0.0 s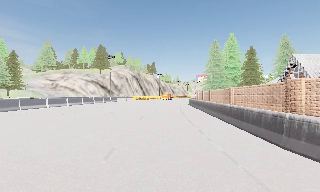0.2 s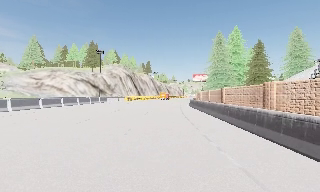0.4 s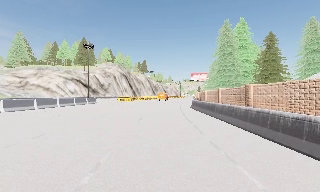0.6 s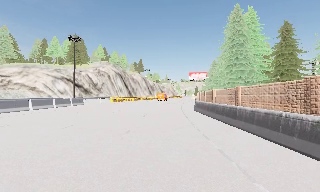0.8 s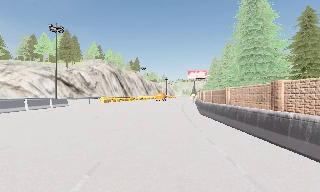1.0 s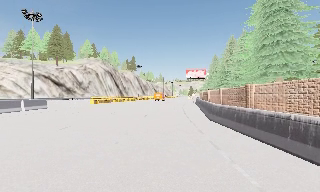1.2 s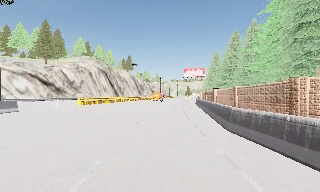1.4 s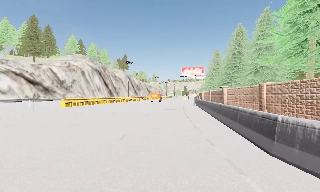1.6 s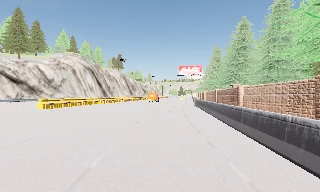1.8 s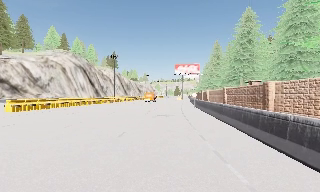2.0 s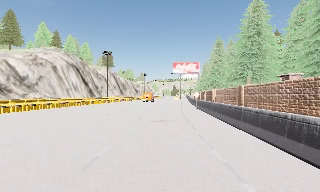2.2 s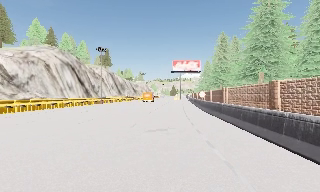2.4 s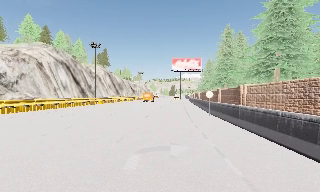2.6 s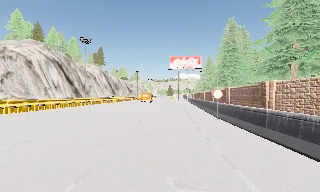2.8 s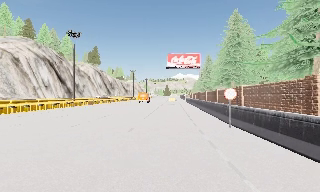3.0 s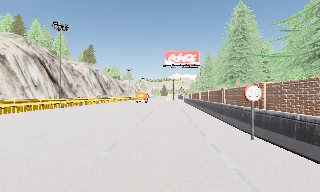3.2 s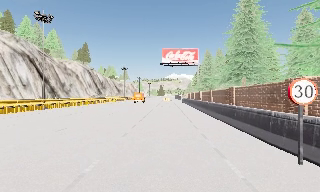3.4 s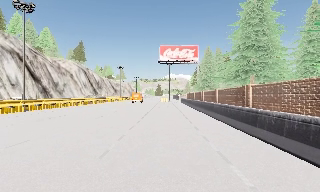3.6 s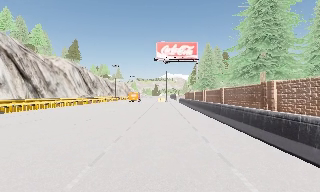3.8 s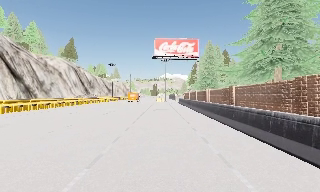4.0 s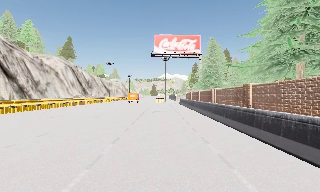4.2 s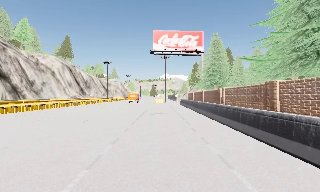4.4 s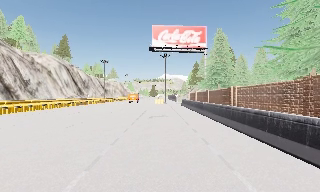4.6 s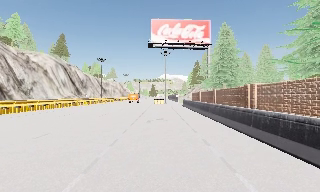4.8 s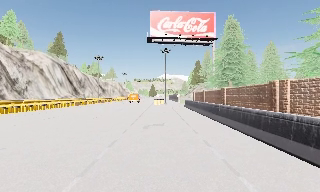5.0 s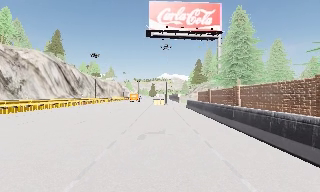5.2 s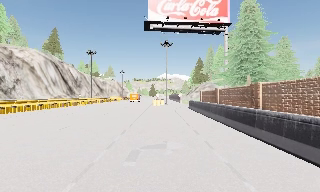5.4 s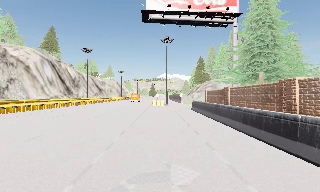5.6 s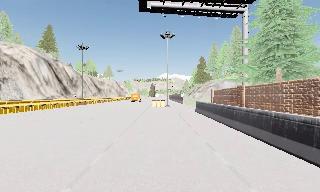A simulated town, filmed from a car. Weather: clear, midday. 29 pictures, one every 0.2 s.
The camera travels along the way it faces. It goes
forward.
0.0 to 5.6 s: The camera swings to its right by about 20 degrees, and the scene slides to the left. It travels forward, about 80 m, so what stands in front looms larger. It loses speed.
The film runs forward here.
